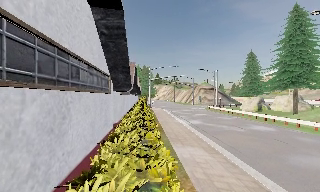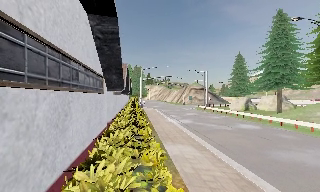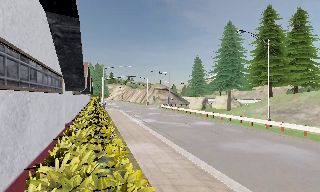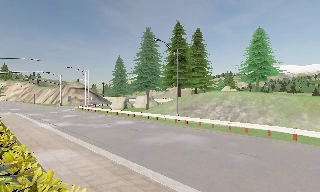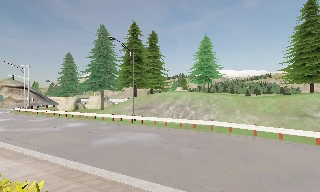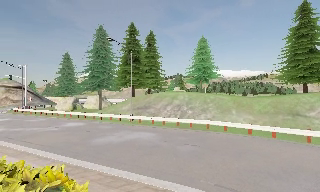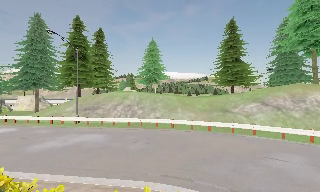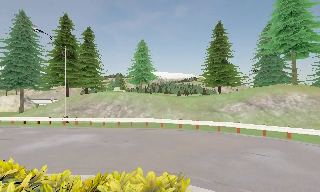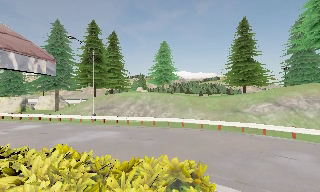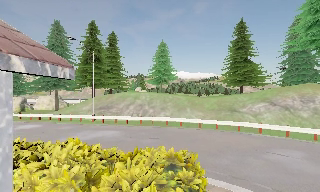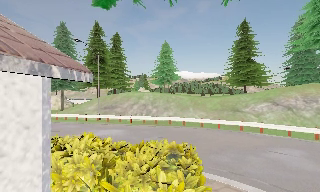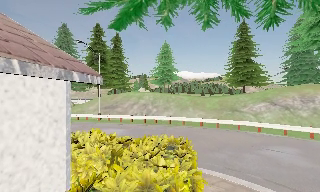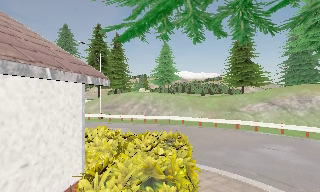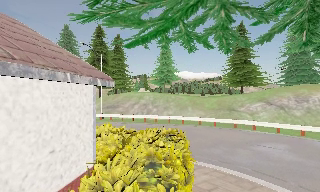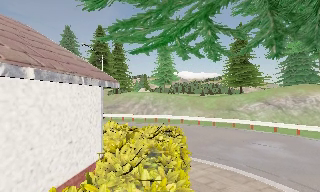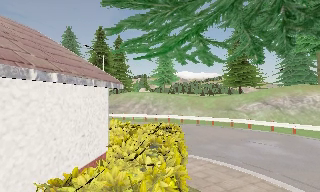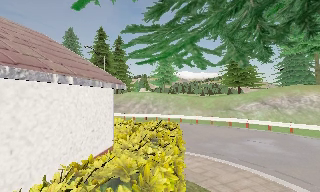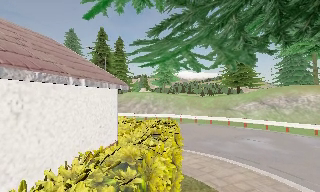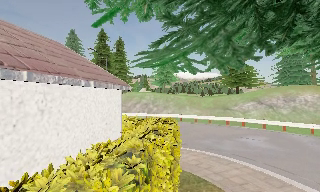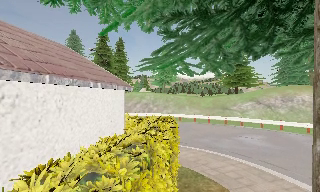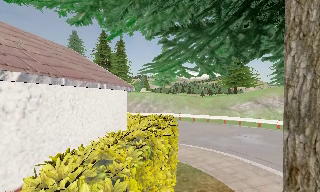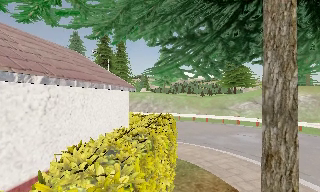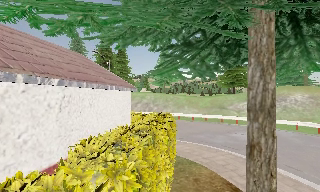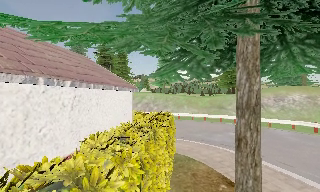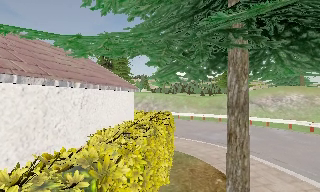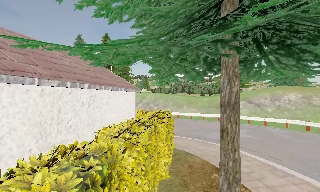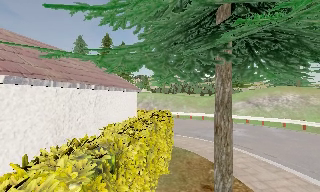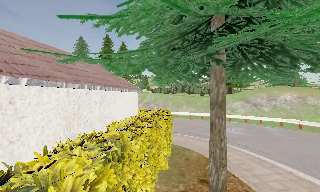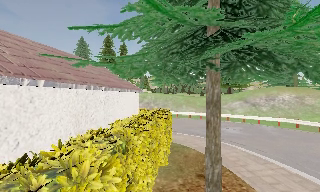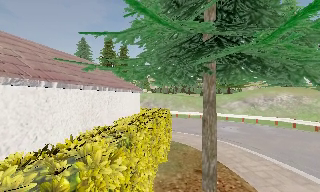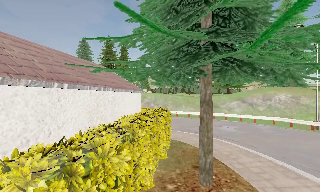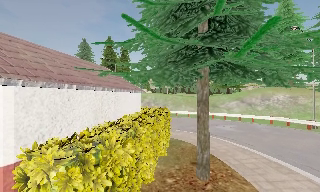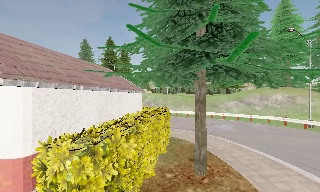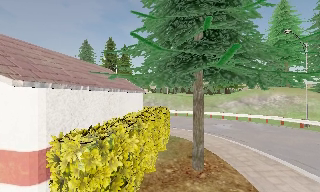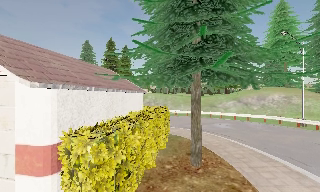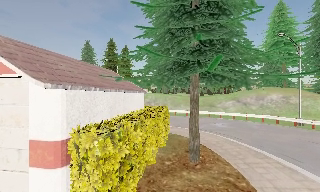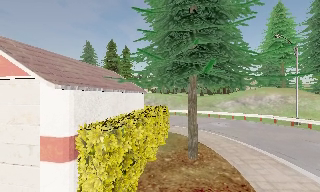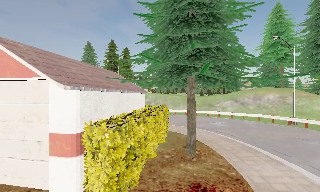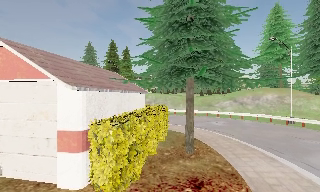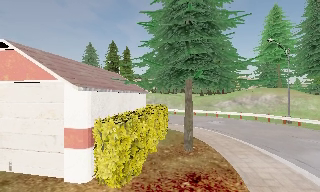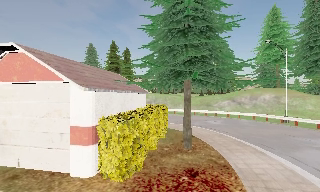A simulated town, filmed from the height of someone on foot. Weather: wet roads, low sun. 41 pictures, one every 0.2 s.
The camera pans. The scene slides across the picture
to the left.
The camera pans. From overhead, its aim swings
clockwise.
0.0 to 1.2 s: The camera pans to its right, which is clockwise from overhead, by about 75 degrees. It travels backward, about 2 m.
1.2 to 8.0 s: The camera travels backward, about 11 m, so what stands in front gets smaller.
The film runs backward here.
